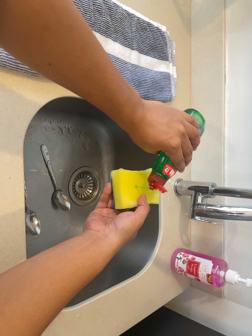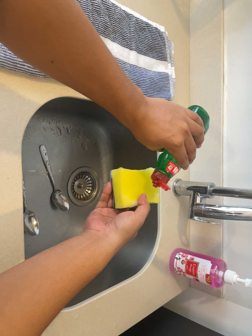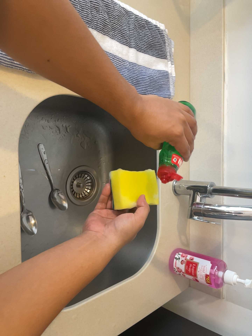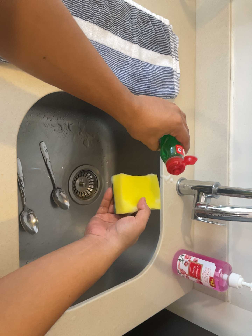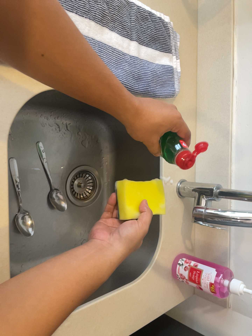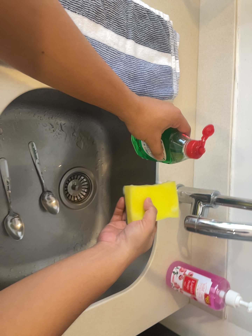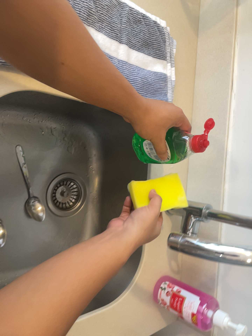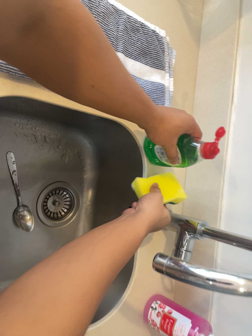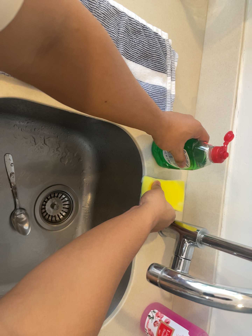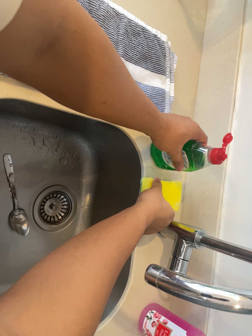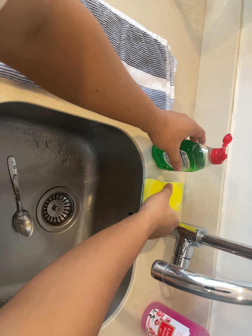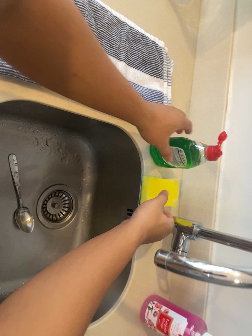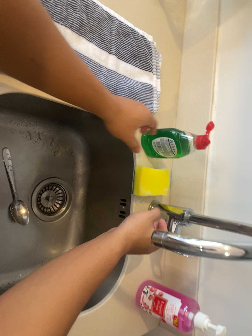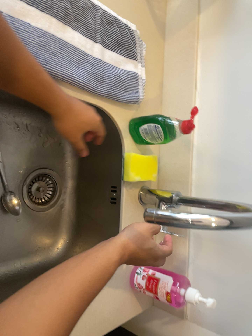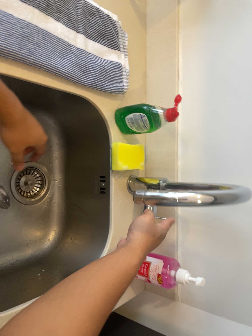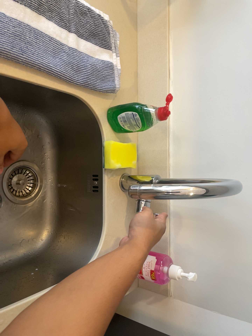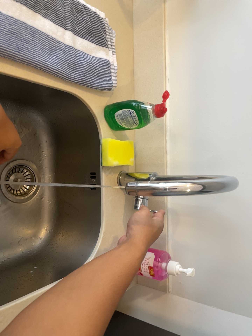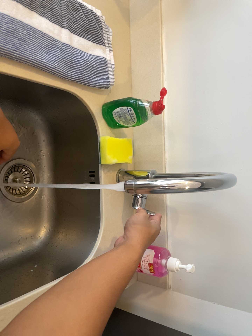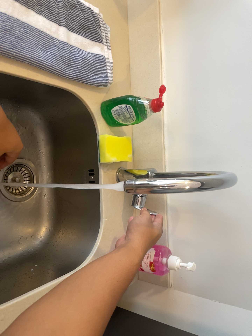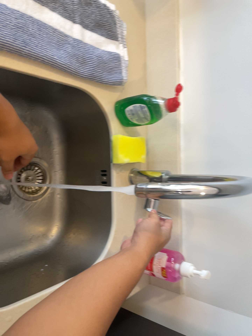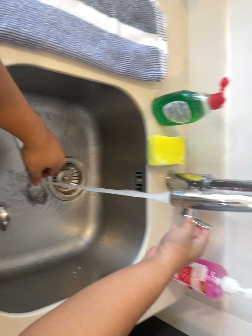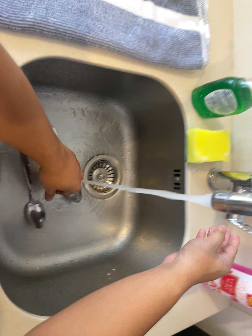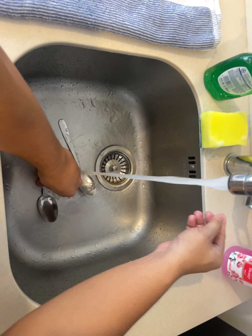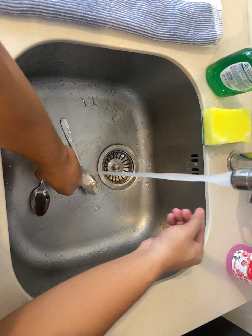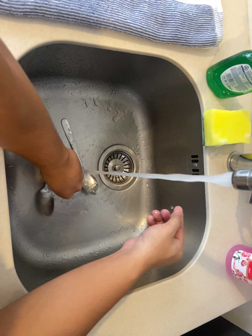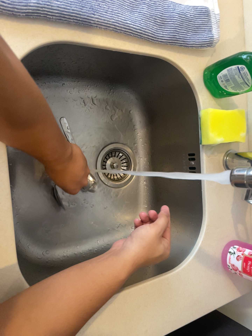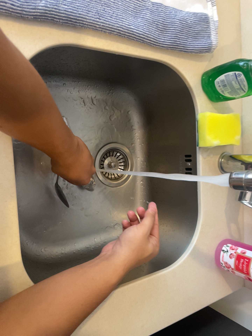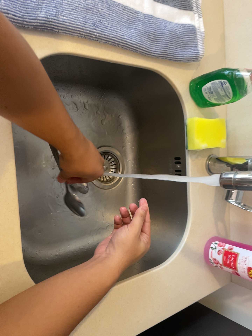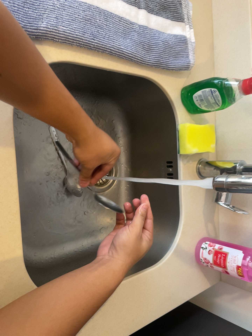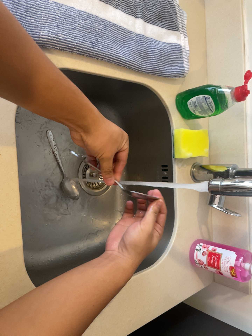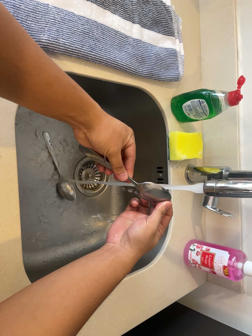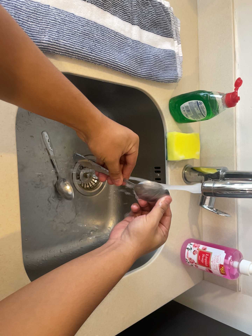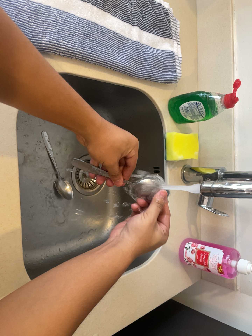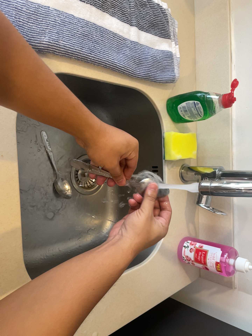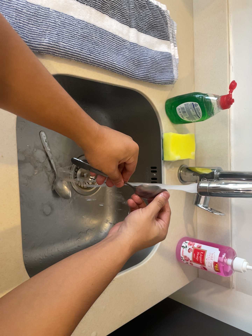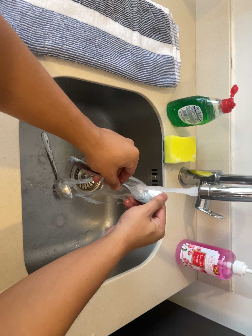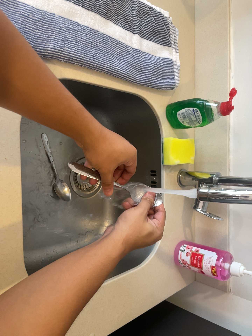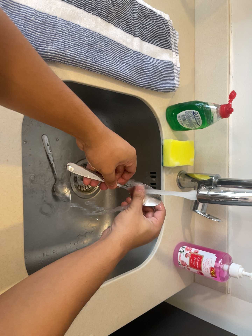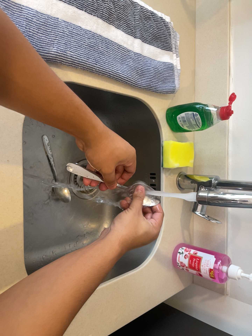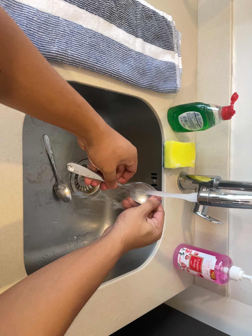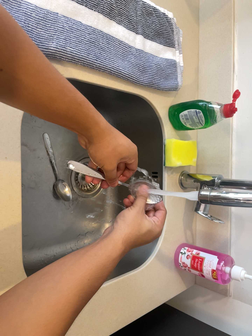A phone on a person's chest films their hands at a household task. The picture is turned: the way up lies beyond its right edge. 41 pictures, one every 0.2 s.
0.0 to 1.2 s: The camera travels forward and to its right, about 10 cm, so what stands in front looms larger.
1.2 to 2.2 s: The camera shifts only a little, or ends up much as it began.
2.2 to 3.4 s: The scene slides to the left, as the camera pans about 10 degrees to its right. It travels backward and toward the bottom of its view, about 9 cm, so what stands in front gets smaller. It rolls about its line of sight by about 10 degrees, and the scene rotates counterclockwise.
3.4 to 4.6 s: The scene slides to the right, as the camera pans about 25 degrees to its left. It travels forward, about 12 cm, so what stands in front looms larger.
4.6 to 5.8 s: The camera pans to its right by about 10 degrees. It travels backward and to its left, about 12 cm, so what stands in front gets smaller.
5.8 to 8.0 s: The camera shifts only a little, or ends up much as it began.
The film runs backward here.
